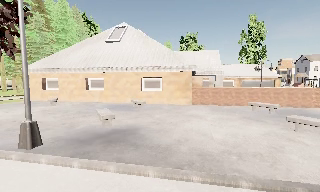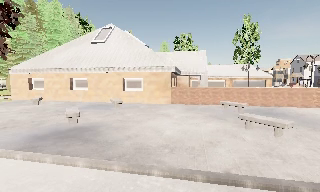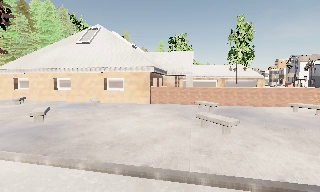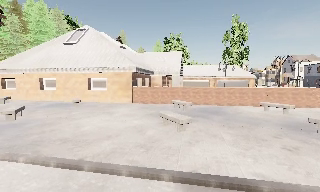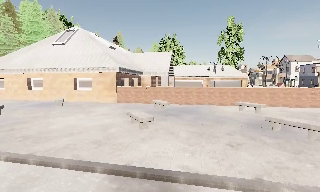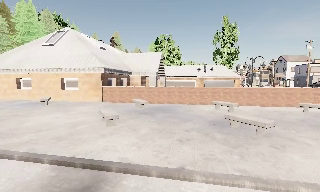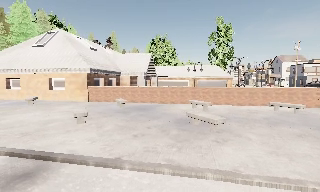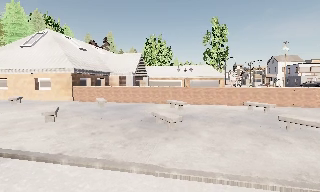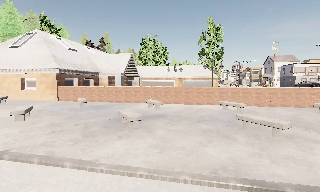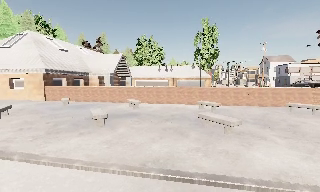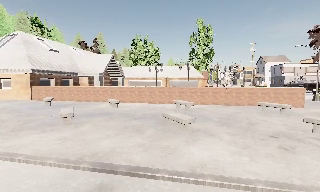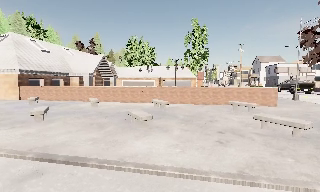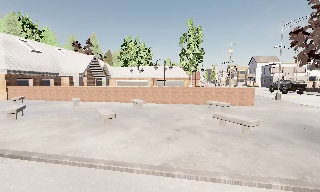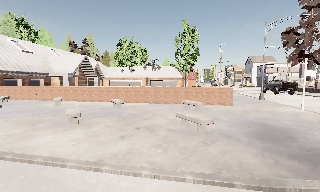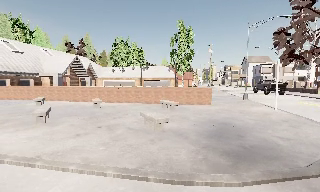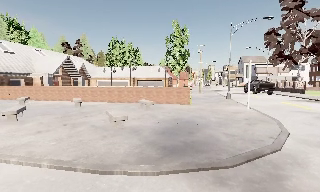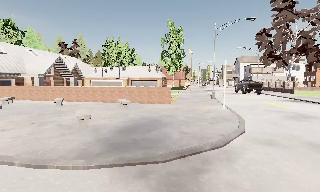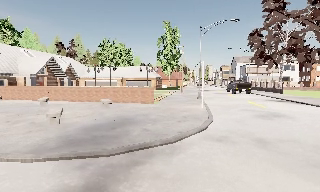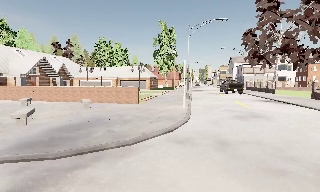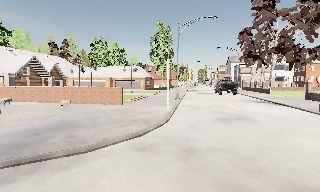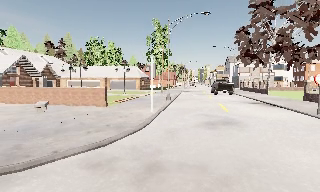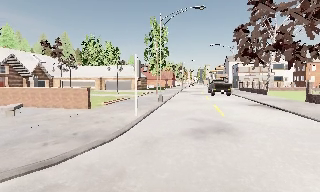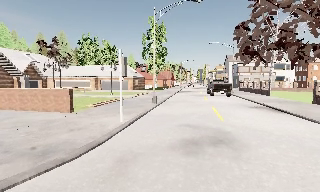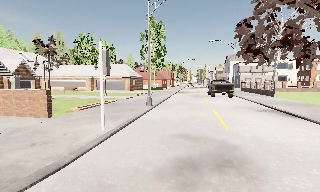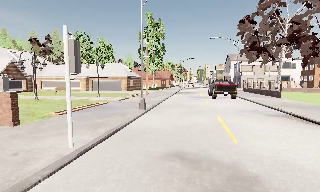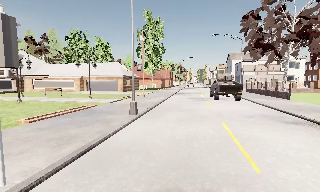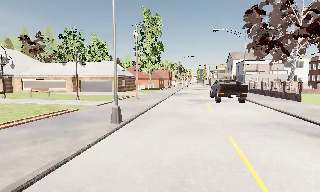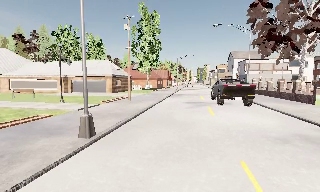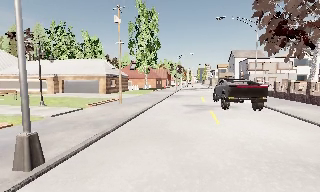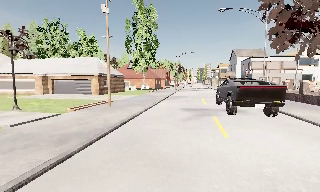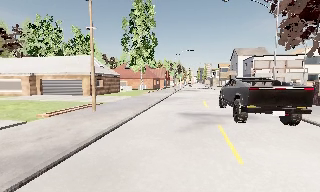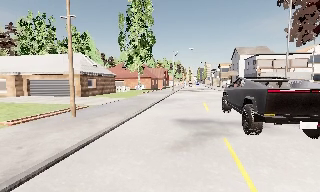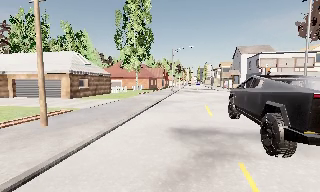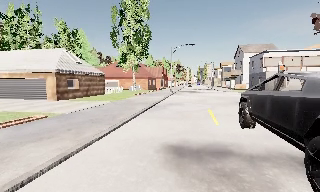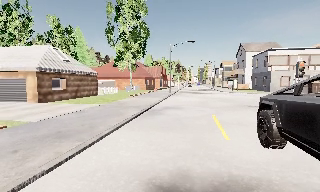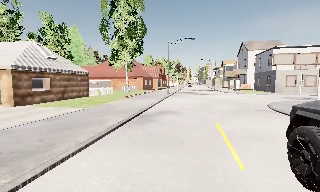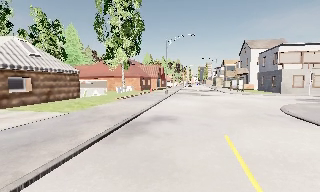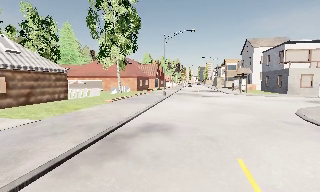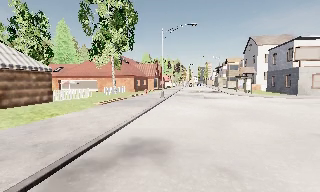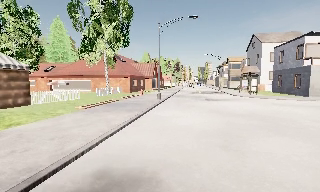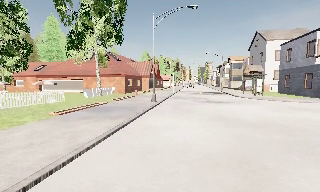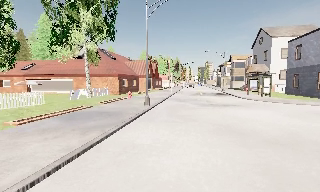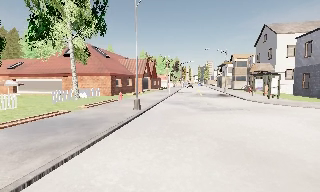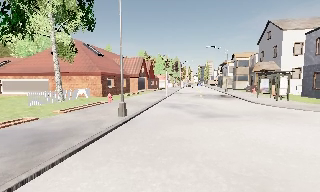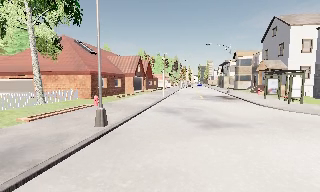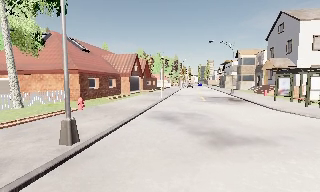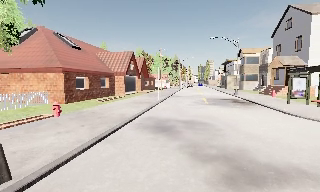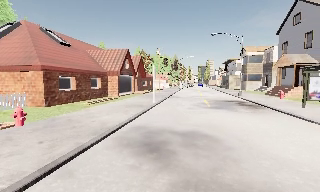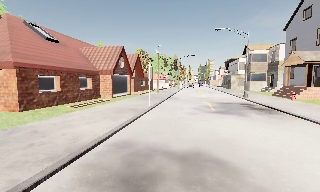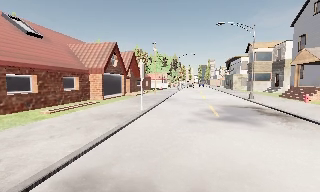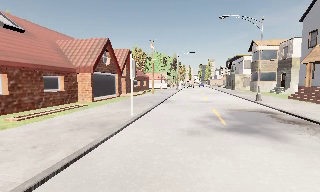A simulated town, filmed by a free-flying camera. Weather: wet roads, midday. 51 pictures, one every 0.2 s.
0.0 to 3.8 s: The camera travels to its right, about 25 m, so close, fixed things drift to the left.
3.8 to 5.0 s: The camera travels forward and to its right, about 8 m, so what stands in front looms larger.
5.0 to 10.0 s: The camera travels forward, about 45 m, so what stands in front looms larger.
The film runs backward here.
